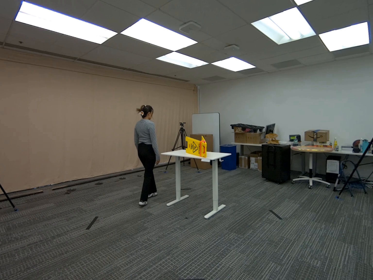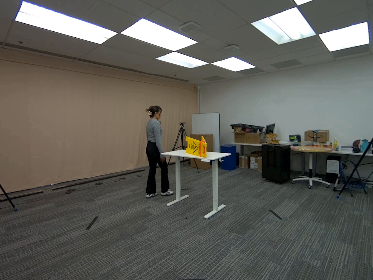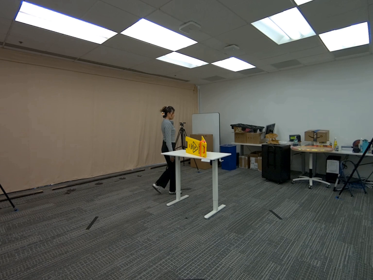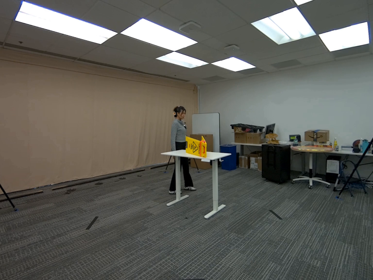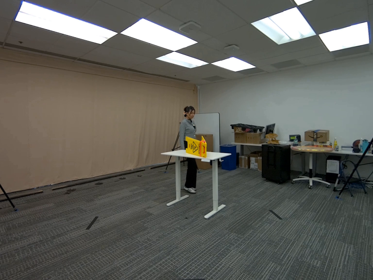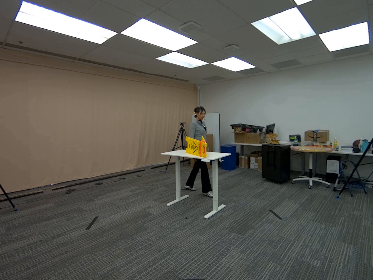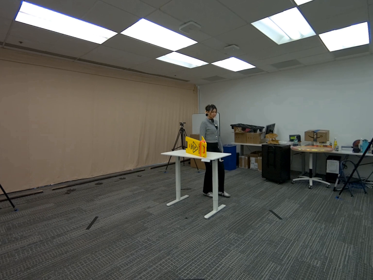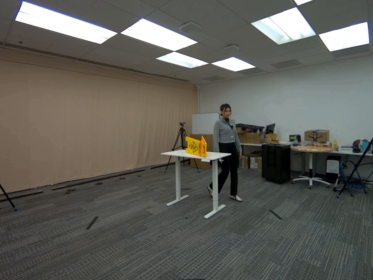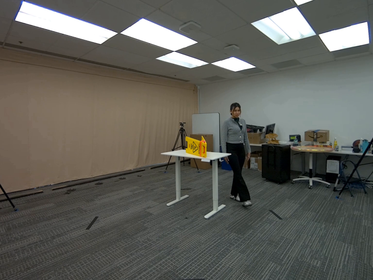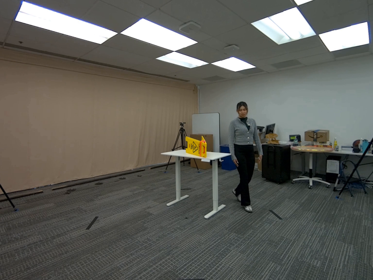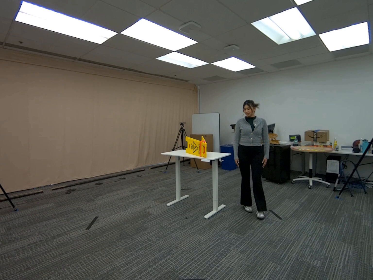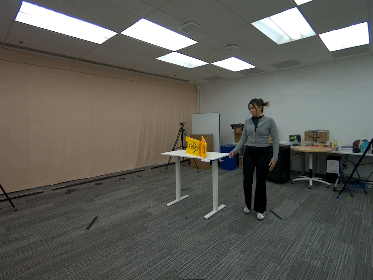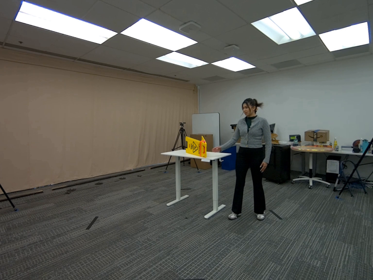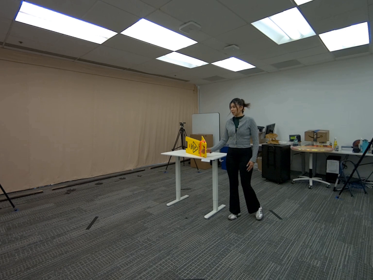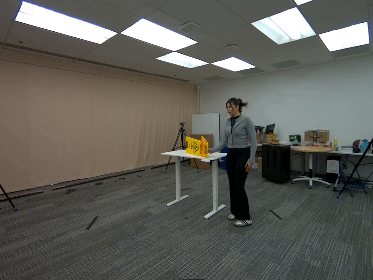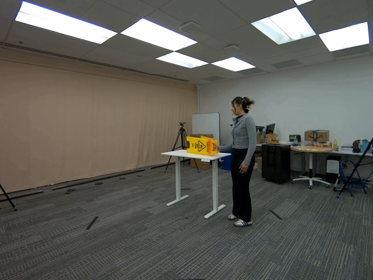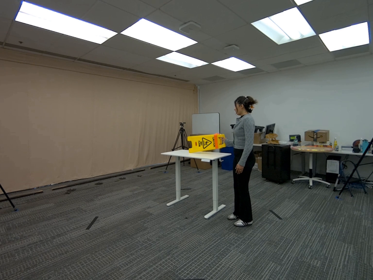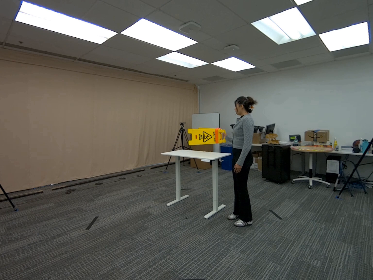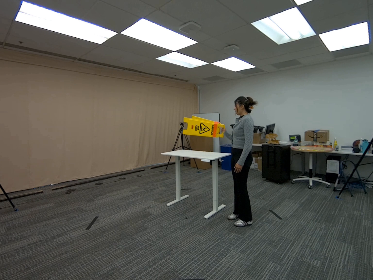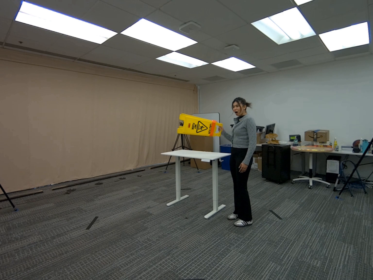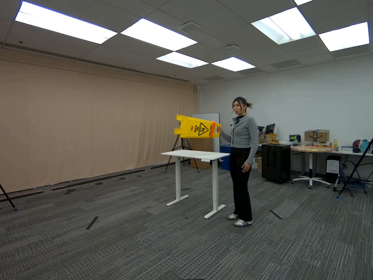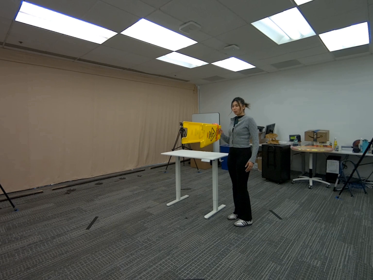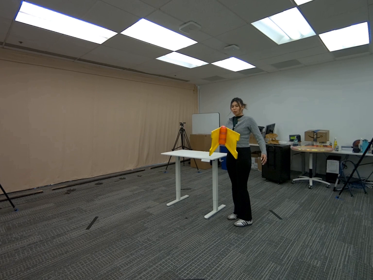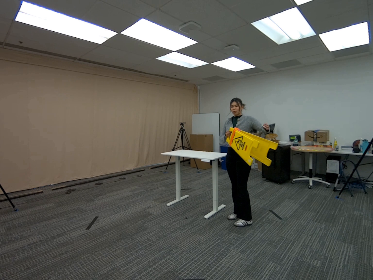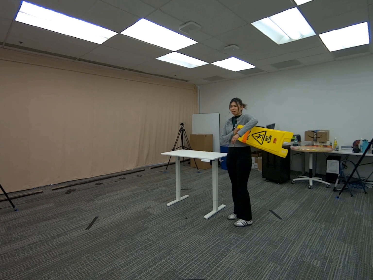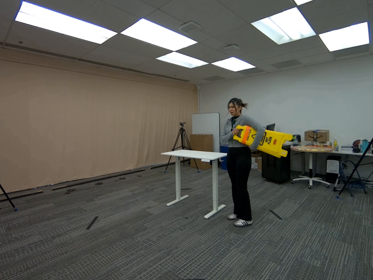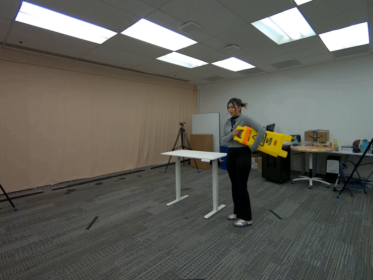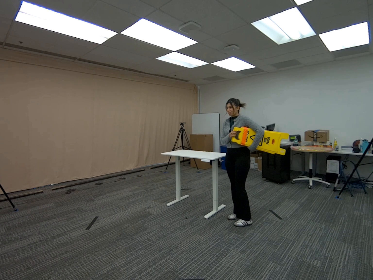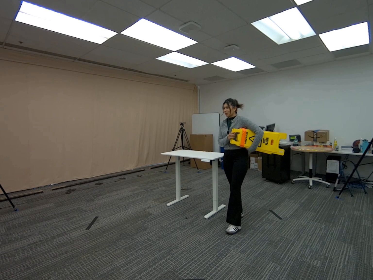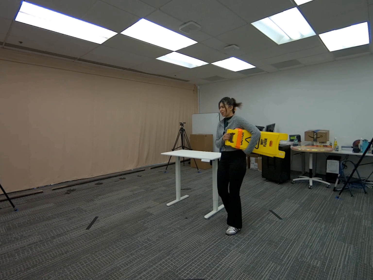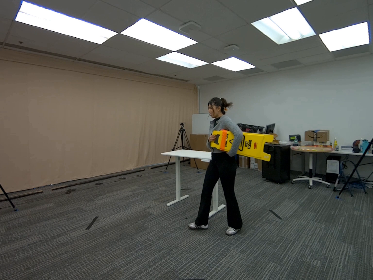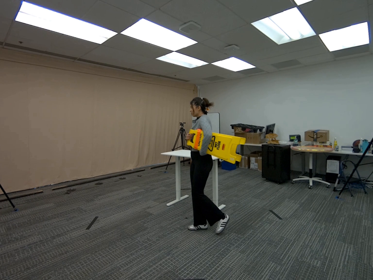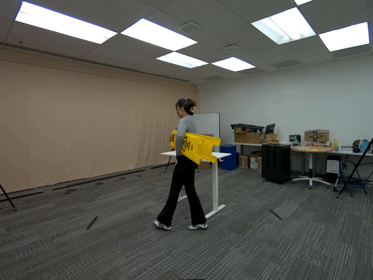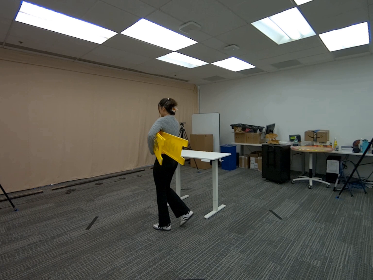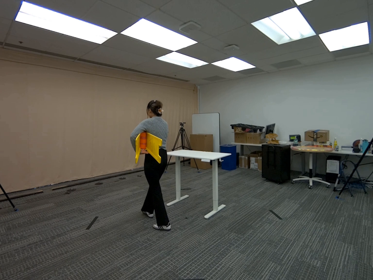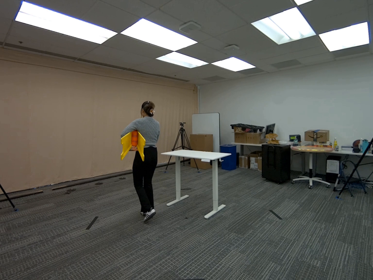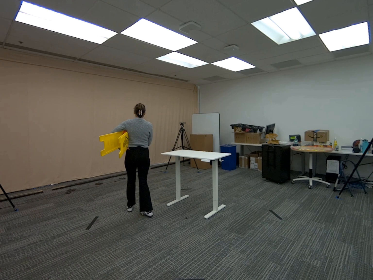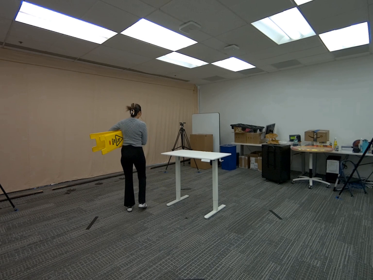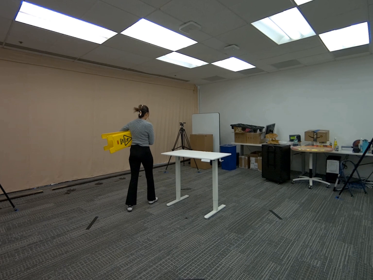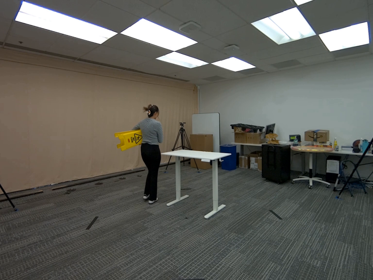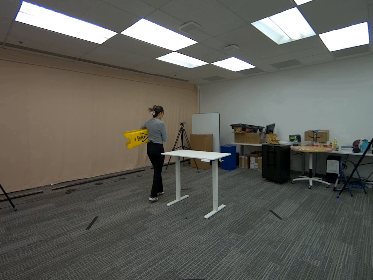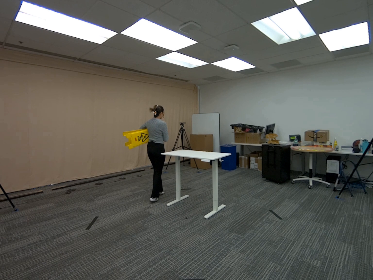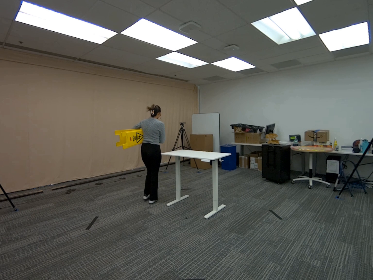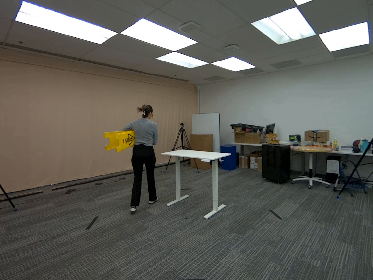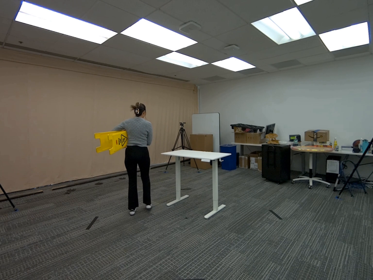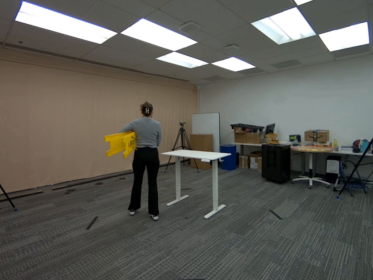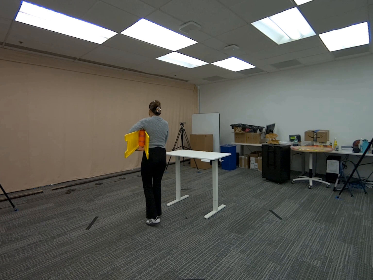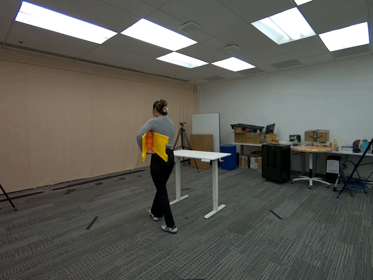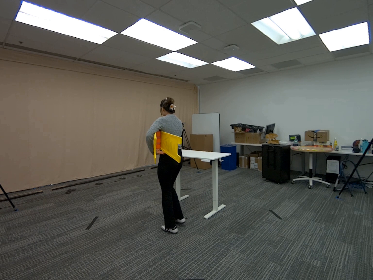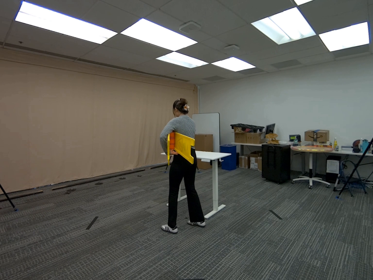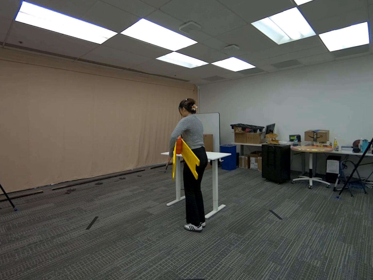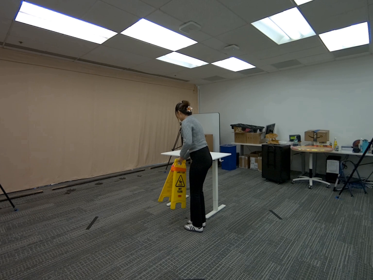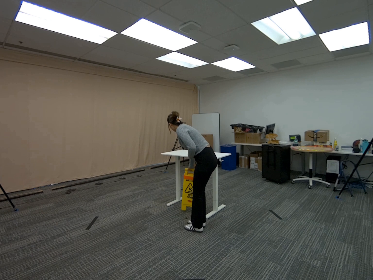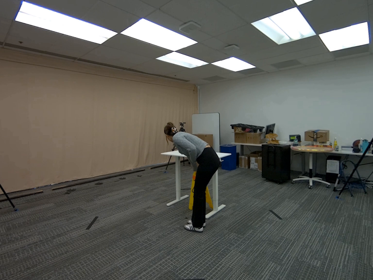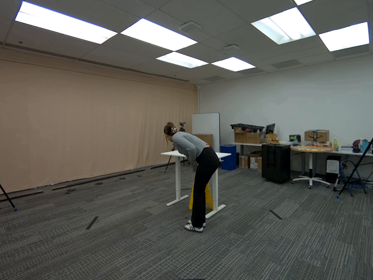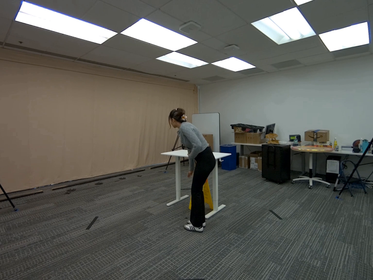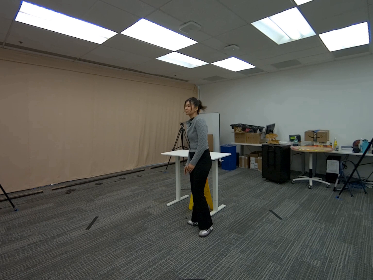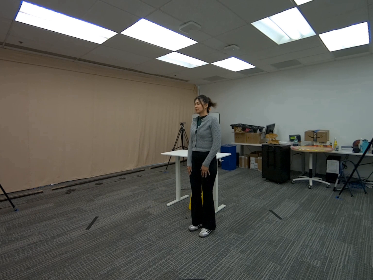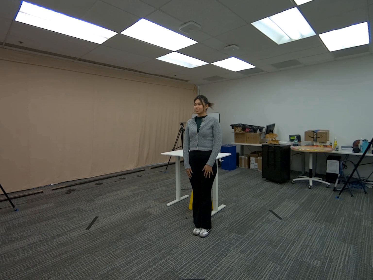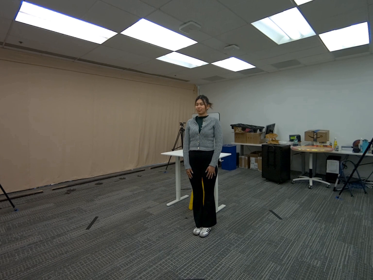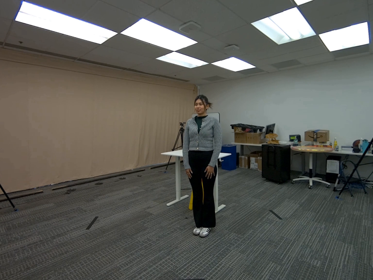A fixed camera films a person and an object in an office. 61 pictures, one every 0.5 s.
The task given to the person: Walk to the wet floor sign lying on its side on the white desk and grasp the handle with one hand, using your other hand to support it under your arm. Walk around while holding the sign for at least 10 seconds, then place it under the table.
